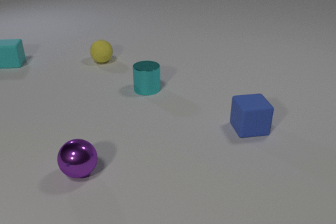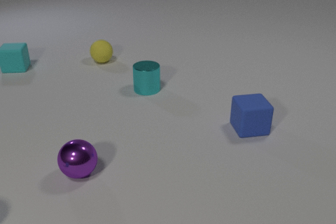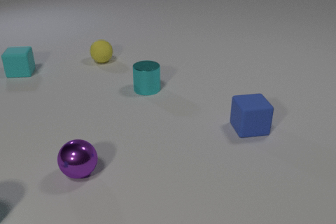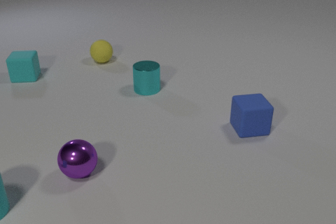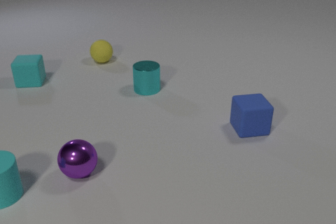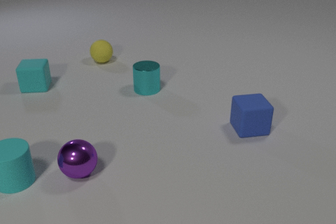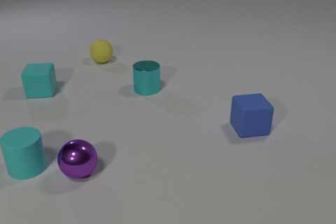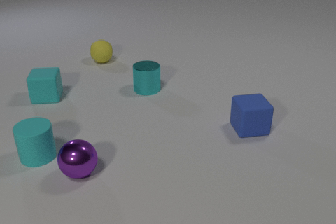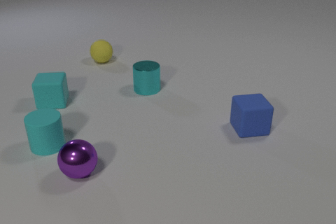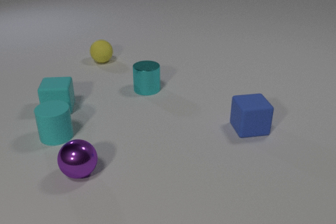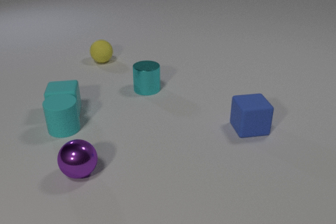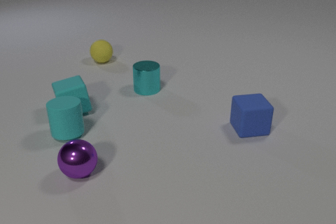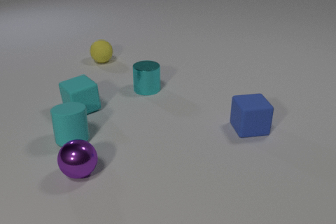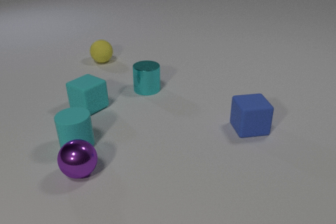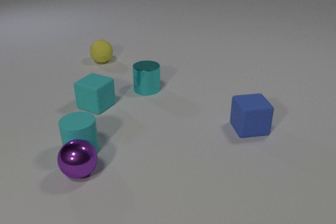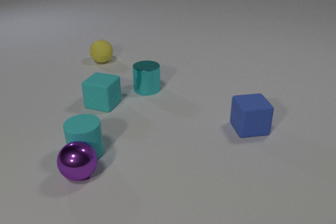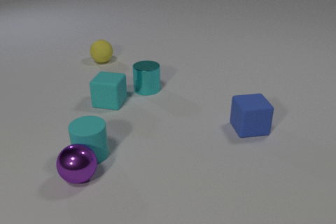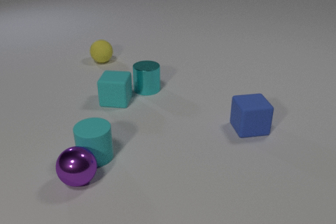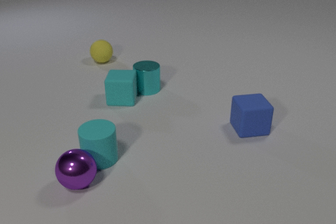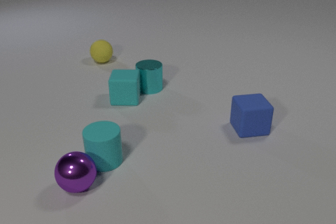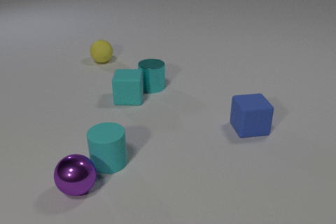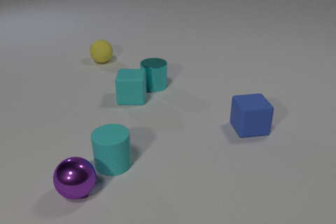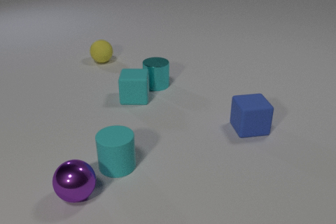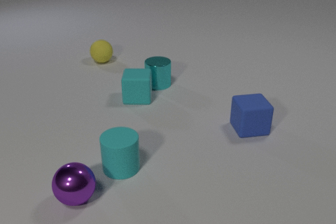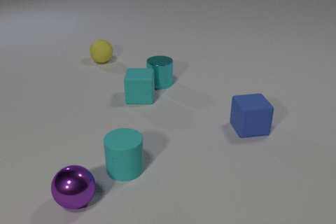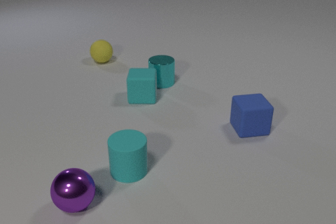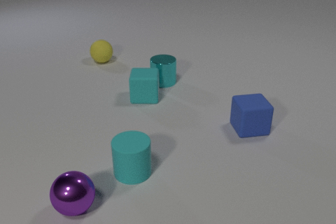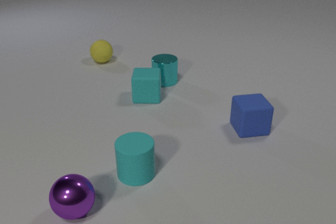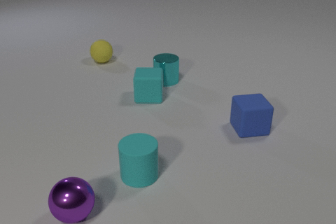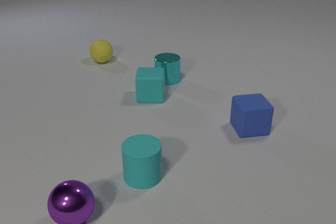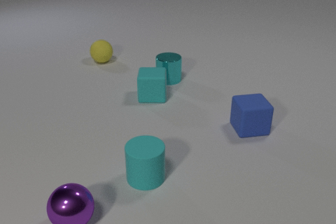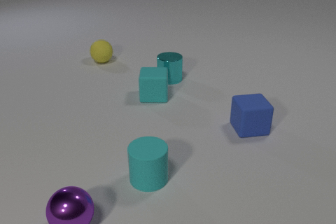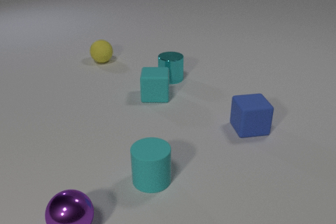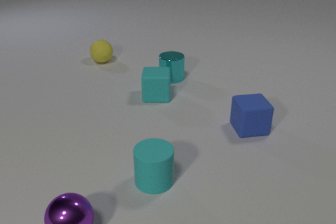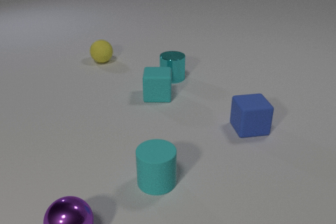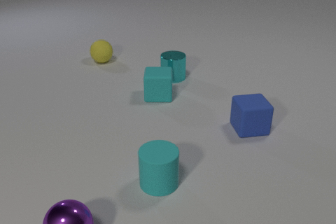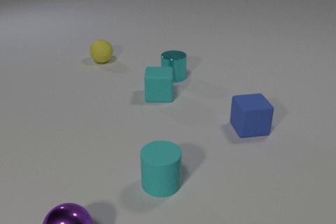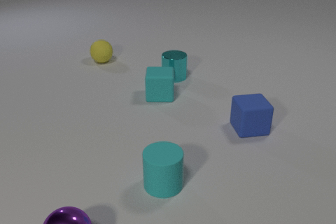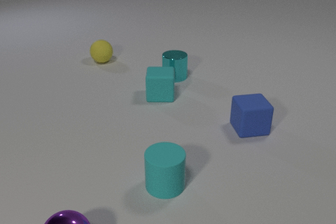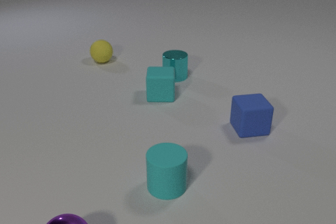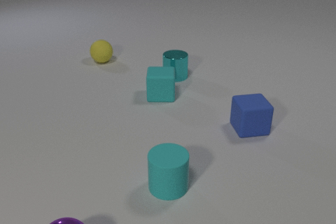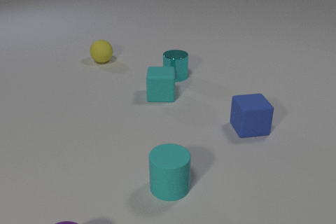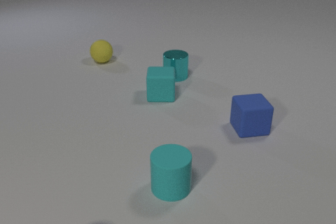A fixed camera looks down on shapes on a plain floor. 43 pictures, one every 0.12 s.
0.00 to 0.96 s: The cyan rubber cylinder comes in at the left edge, slides away from the camera and to the right. The cyan rubber cube slides toward the camera.
0.96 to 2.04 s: The cyan rubber cylinder slides to the right and toward the camera. The cyan rubber cube slides to the right, spins counterclockwise seen from above by about 75 degrees, its near face sliding to the right. The purple metal sphere rolls toward the camera. The cyan rubber cylinder and the cyan rubber cube collide. The cyan rubber cylinder and the purple metal sphere collide.
2.04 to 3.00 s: The cyan rubber cylinder slides to the right and toward the camera. The cyan rubber cube slides to the right. The purple metal sphere rolls toward the camera. The cyan metal cylinder slides to the right and away from the camera. The cyan rubber cube and the cyan metal cylinder collide.
3.00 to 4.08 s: The cyan rubber cylinder slides to the right and toward the camera. The cyan rubber cube slides to the right. The purple metal sphere rolls toward the camera. The cyan metal cylinder slides away from the camera and to the right.
4.08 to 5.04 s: The cyan rubber cylinder slides to the right and toward the camera. The purple metal sphere rolls toward the camera, leaves at the bottom edge.
What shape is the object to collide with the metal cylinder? cube.
How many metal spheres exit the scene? 1.
What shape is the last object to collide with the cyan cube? cylinder.
